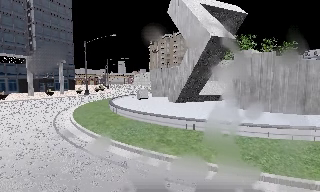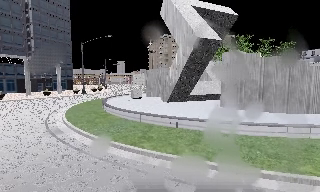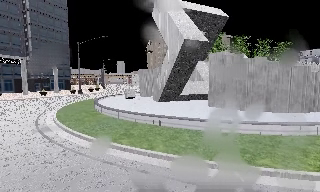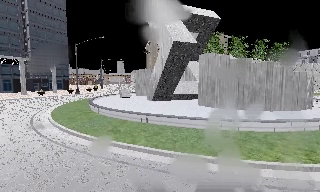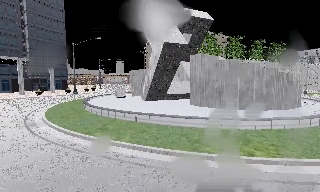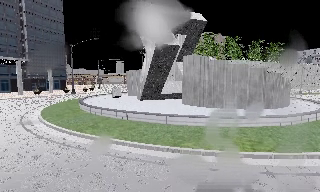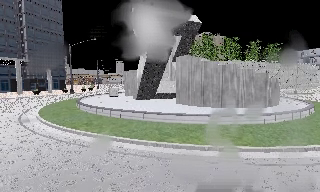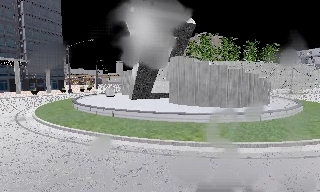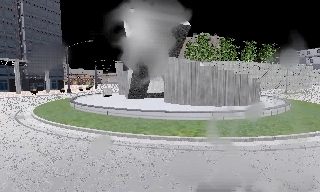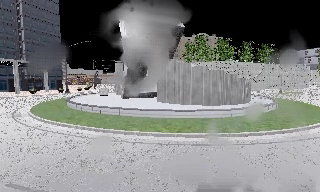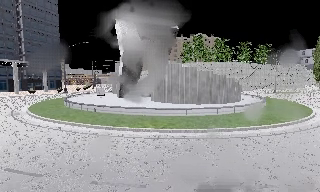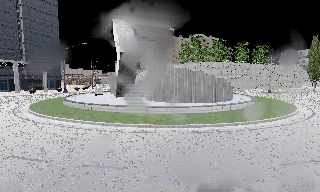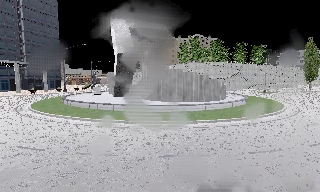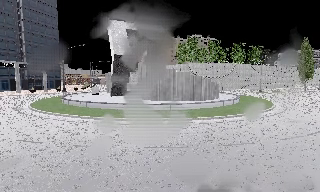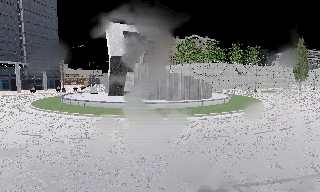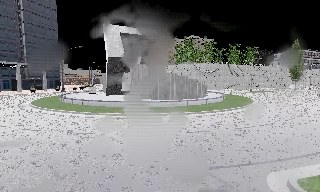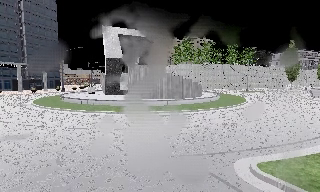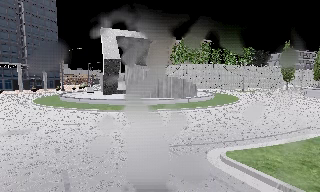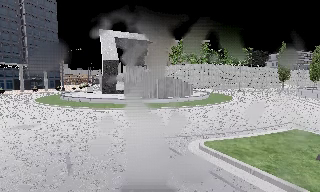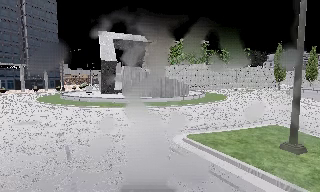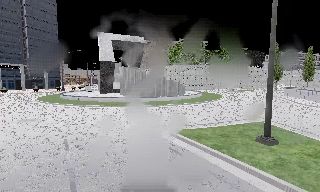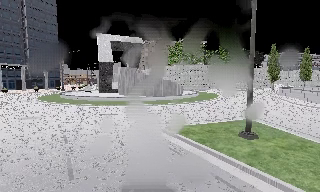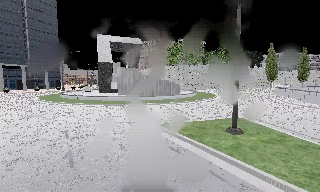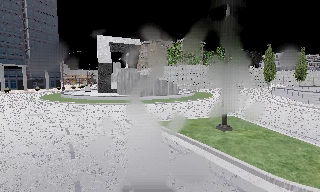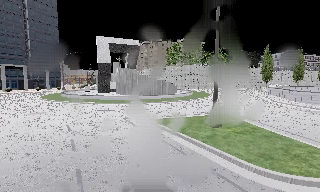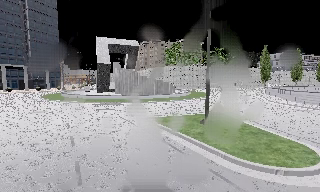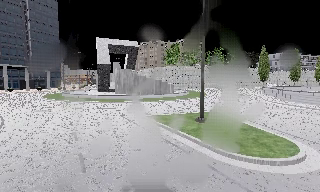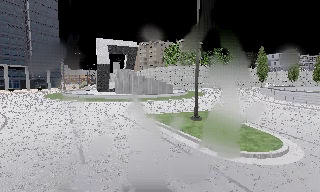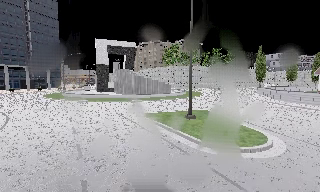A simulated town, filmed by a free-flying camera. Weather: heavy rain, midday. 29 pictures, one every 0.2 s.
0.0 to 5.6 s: The camera travels backward and to its right, about 25 m, so what stands in front gets smaller.
The film runs forward here.
